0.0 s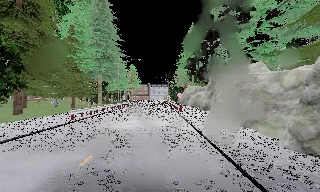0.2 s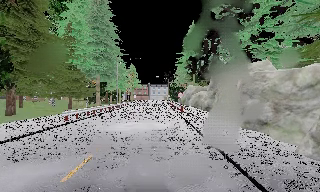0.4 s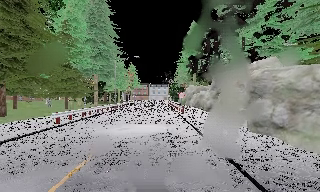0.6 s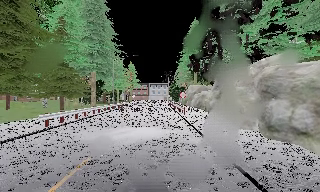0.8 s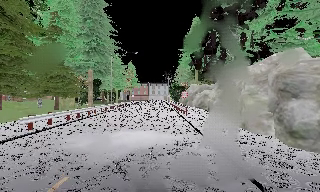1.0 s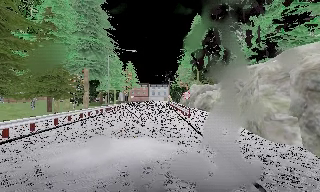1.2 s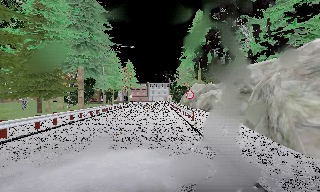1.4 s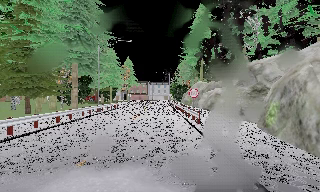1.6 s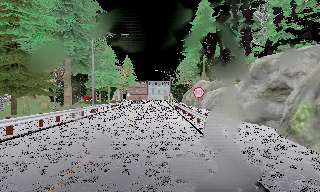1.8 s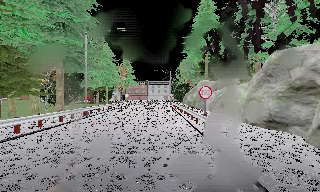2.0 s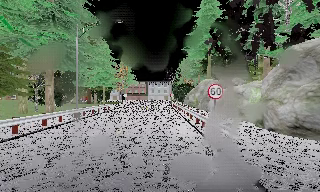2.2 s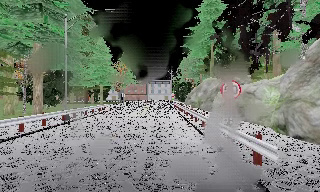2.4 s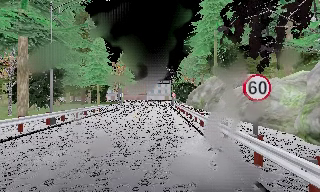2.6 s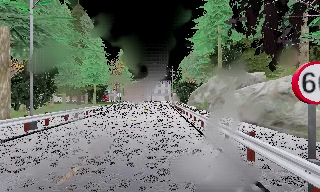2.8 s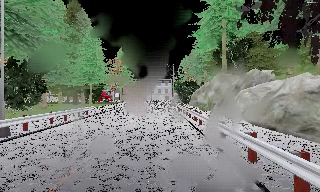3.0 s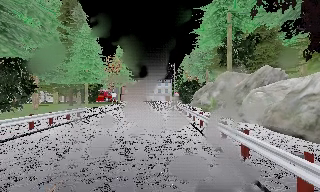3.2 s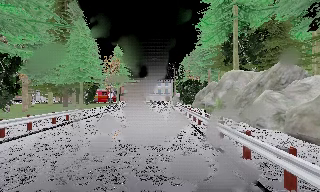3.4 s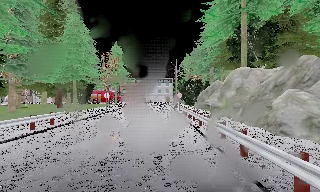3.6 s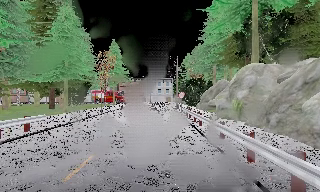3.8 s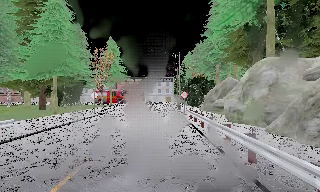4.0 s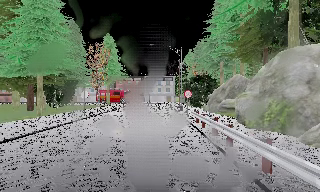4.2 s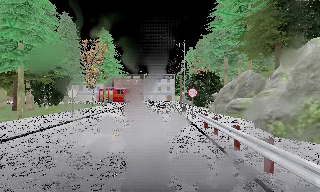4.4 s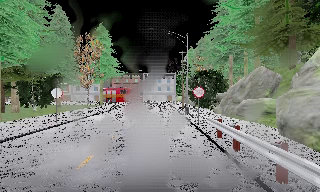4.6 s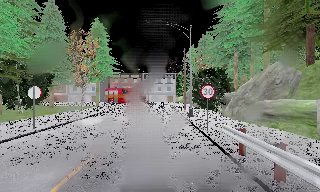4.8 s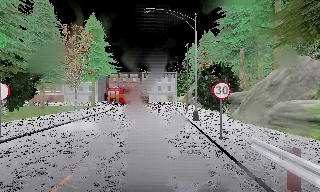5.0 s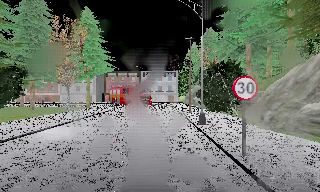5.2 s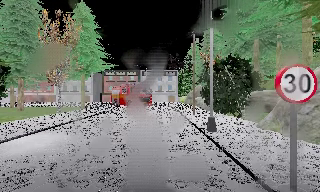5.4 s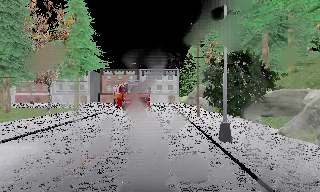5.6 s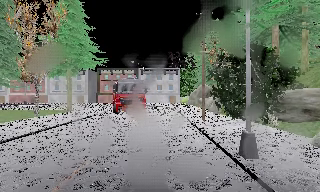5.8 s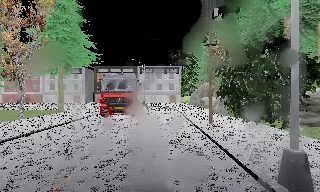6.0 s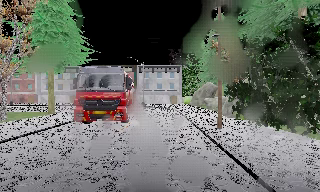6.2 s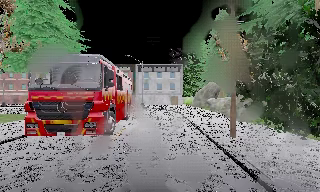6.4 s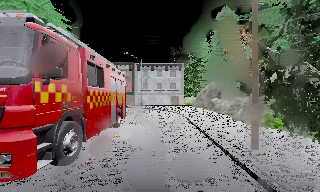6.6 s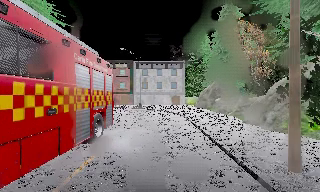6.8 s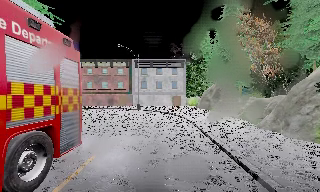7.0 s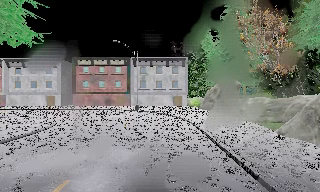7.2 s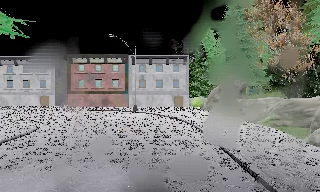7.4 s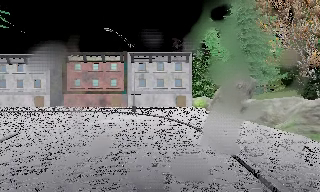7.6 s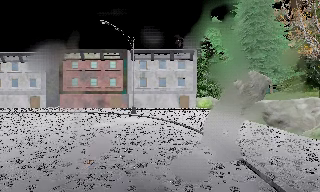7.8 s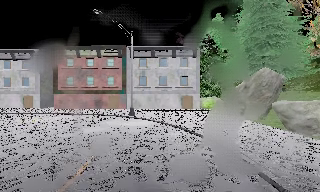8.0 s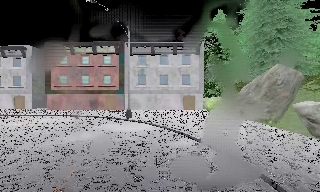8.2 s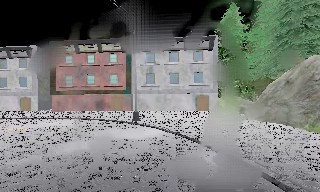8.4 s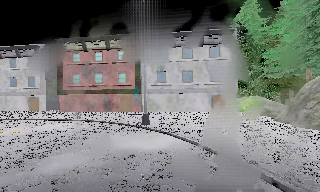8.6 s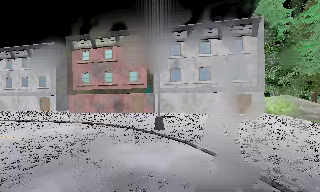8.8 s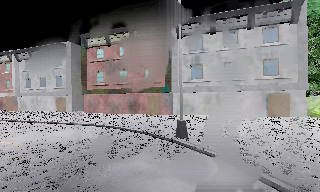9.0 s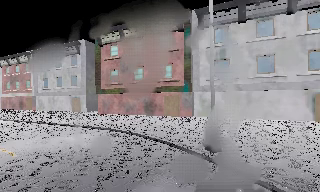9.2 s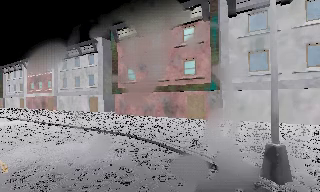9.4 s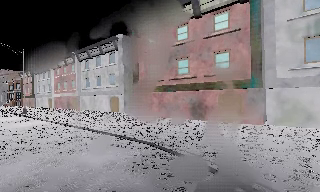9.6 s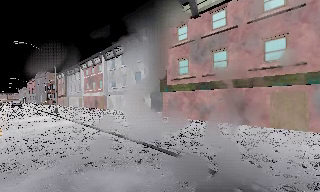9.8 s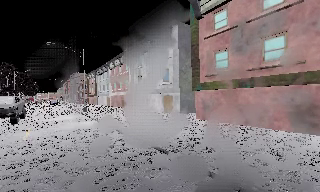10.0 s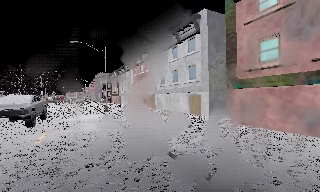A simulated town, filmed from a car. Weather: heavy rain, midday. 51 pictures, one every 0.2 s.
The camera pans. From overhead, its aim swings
counterclockwise.
The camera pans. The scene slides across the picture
to the right.
0.0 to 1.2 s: The camera travels forward, about 7 m, so what stands in front looms larger. It gains speed.
1.2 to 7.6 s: The camera travels forward, about 50 m, so what stands in front looms larger.
7.6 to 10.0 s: The camera pans to its left, which is counterclockwise from overhead, by about 60 degrees. It travels forward, about 18 m.
The film runs forward here.
